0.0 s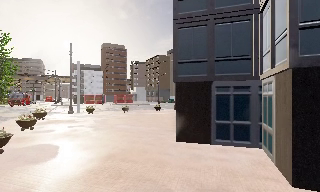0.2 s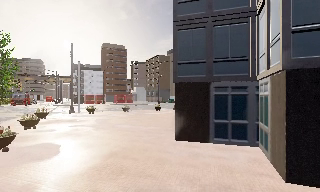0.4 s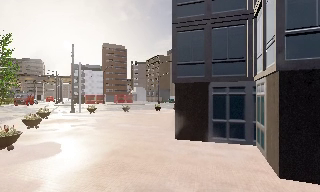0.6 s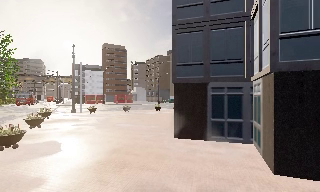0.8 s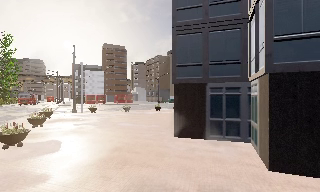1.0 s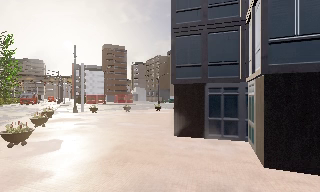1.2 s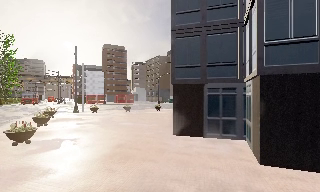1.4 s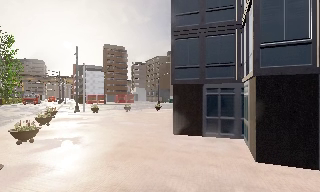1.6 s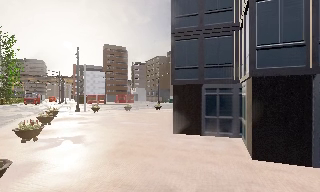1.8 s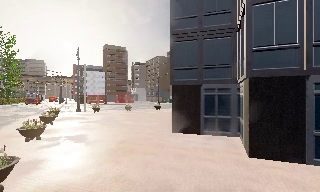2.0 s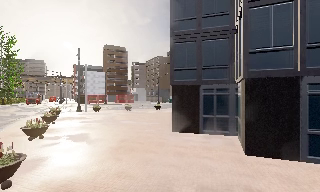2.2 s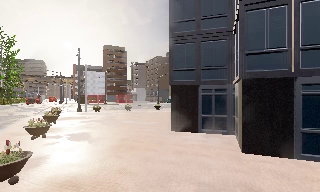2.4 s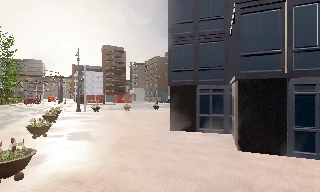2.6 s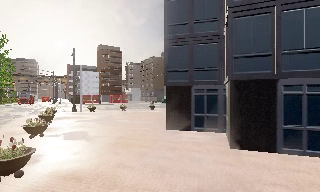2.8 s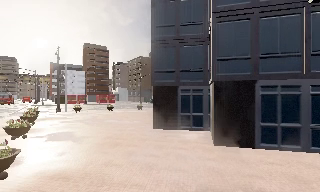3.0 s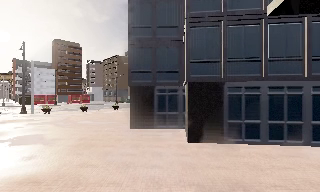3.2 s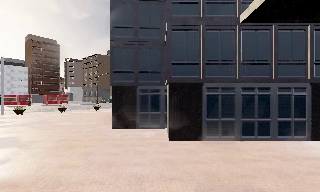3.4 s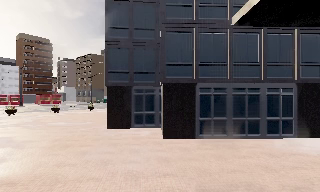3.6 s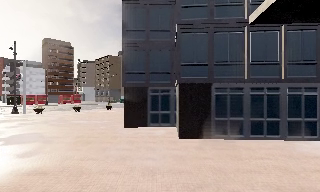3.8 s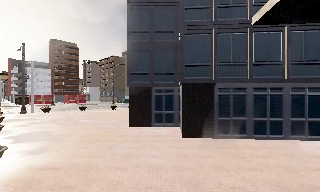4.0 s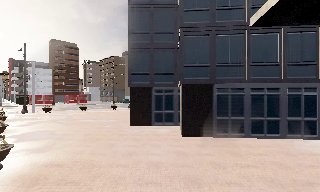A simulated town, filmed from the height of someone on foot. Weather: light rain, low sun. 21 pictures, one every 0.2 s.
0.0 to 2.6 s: The camera travels backward, about 3 m, so what stands in front gets smaller.
2.6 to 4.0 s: The scene slides to the left, as the camera pans about 15 degrees to its right. It travels backward, about 1.5 m, so what stands in front gets smaller.
The film runs backward here.
